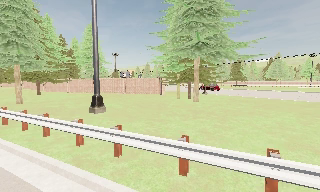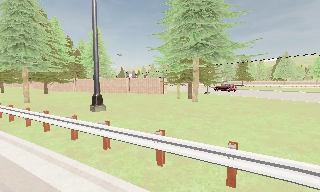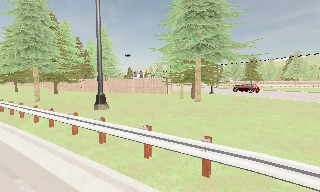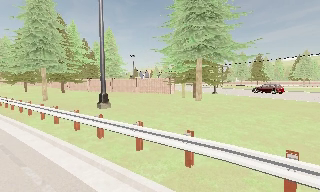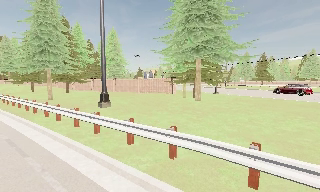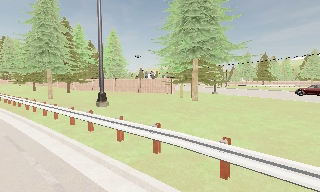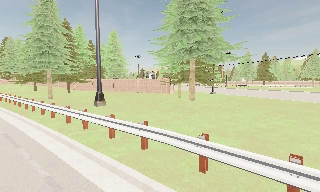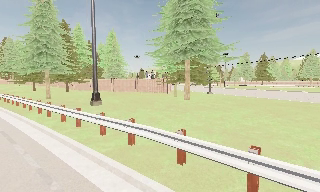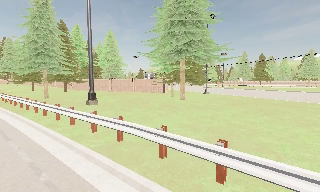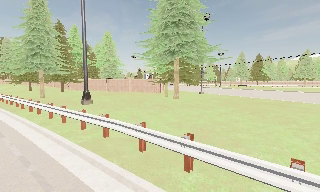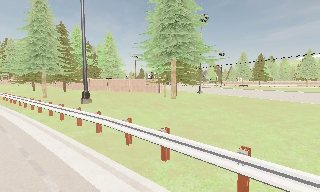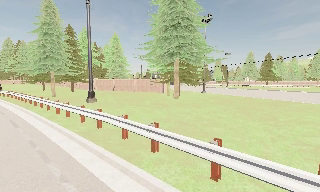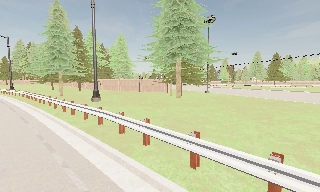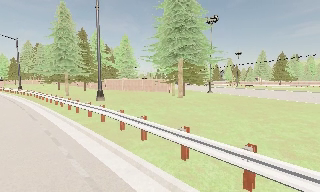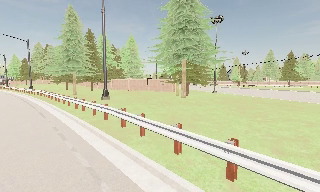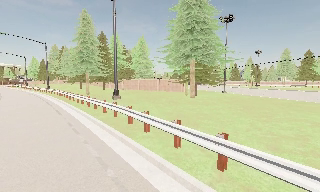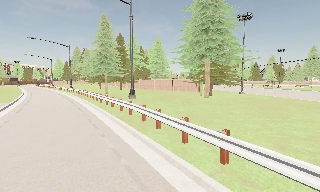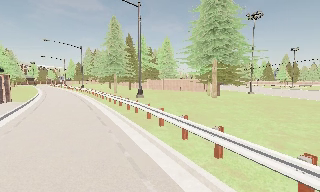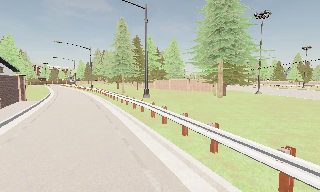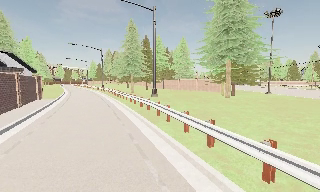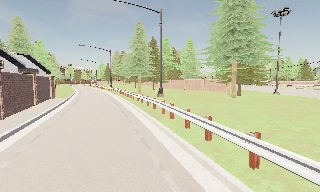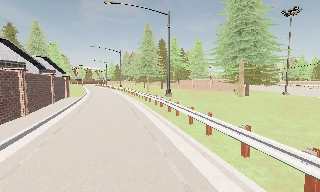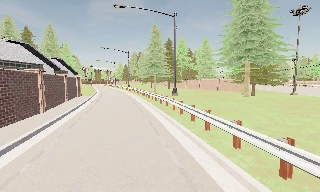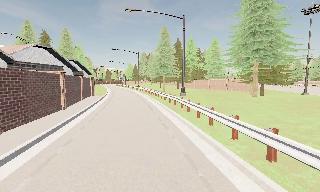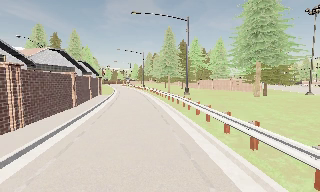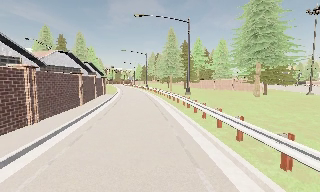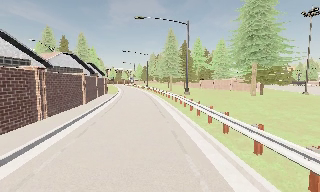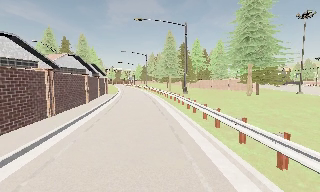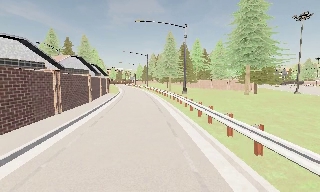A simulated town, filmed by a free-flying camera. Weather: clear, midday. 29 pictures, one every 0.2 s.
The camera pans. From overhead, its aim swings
counterclockwise.
0.0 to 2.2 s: The camera pans to its left, which is counterclockwise from overhead, by about 15 degrees. It travels to its right and backward, about 6 m.
2.2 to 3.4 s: The camera pans to its left, which is counterclockwise from overhead, by about 20 degrees. It travels backward and to its right, about 3 m, so what stands in front gets smaller.
3.4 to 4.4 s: The camera pans to its left, which is counterclockwise from overhead, by about 15 degrees. It travels backward, about 2.5 m, so what stands in front gets smaller.
4.4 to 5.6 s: The camera travels backward, about 4.5 m, so what stands in front gets smaller.
The film runs backward here.
